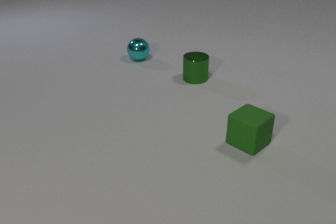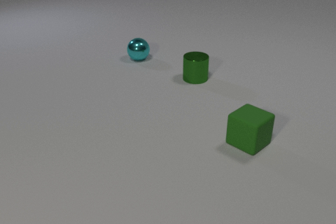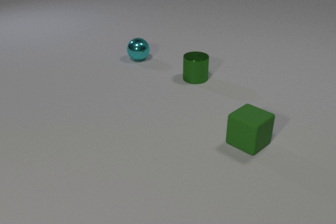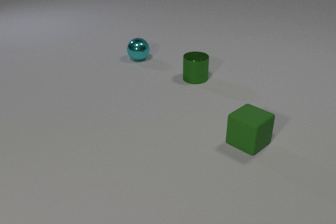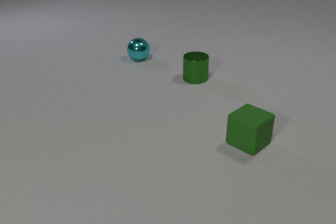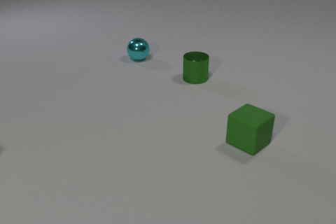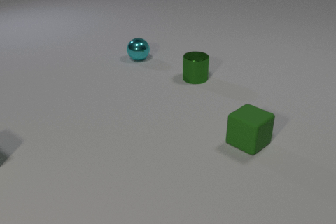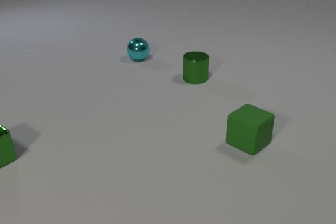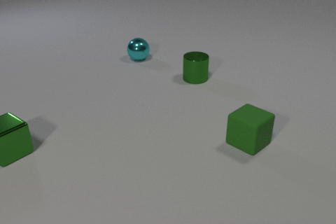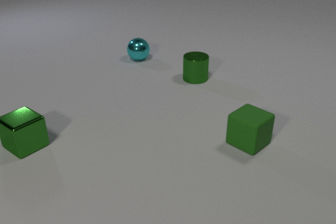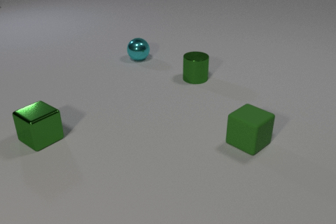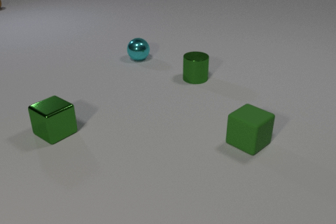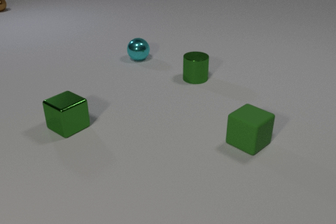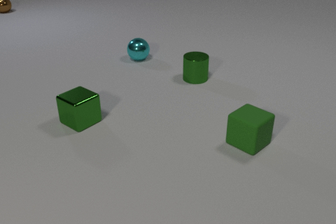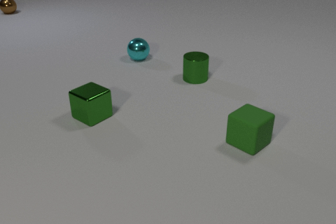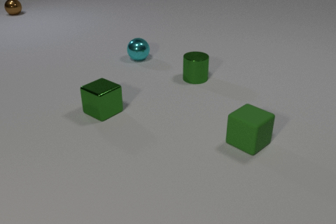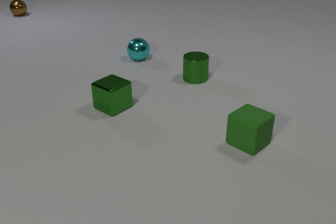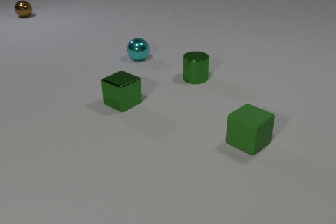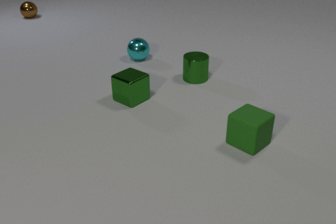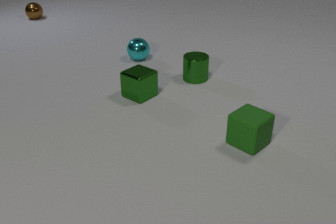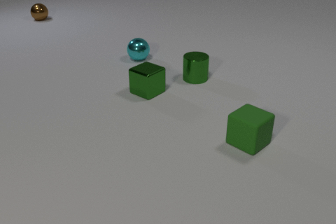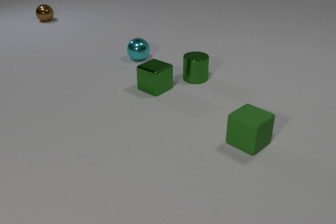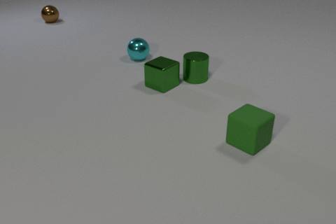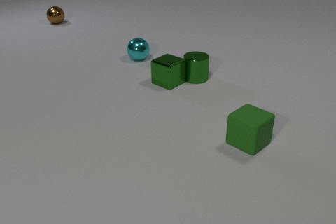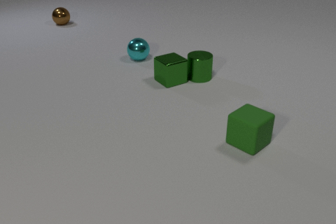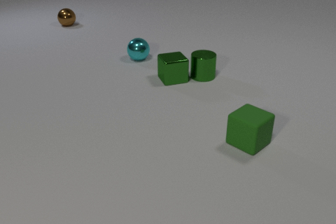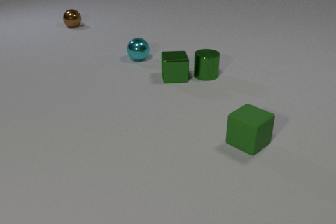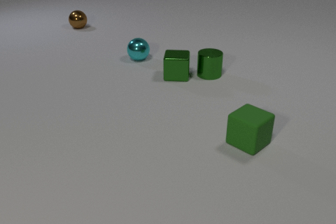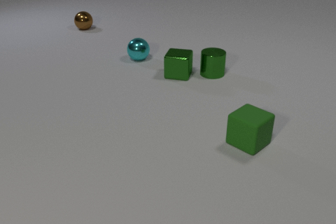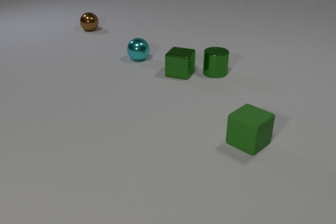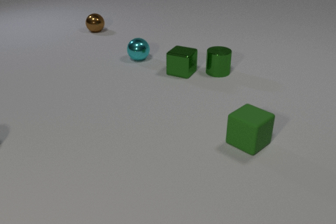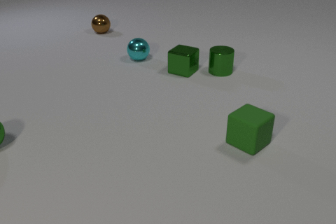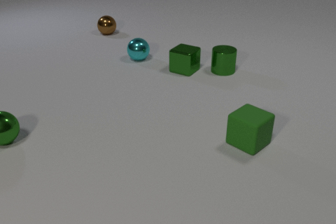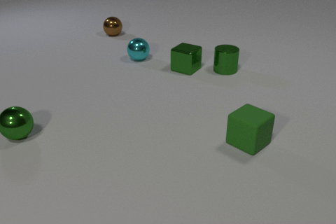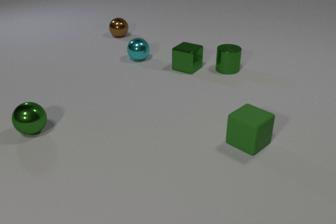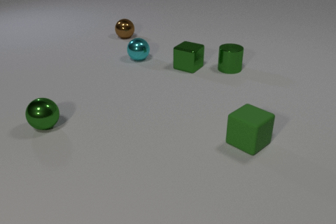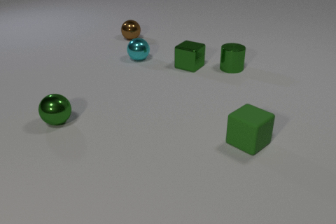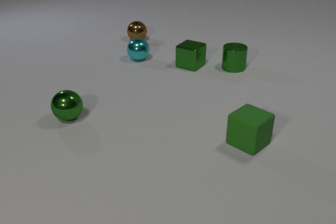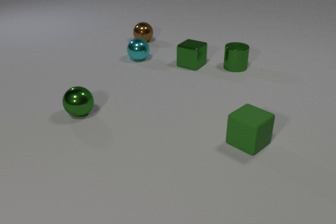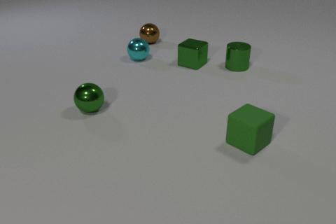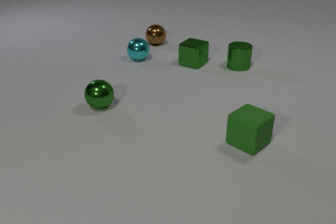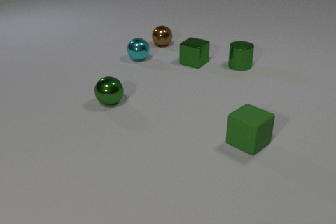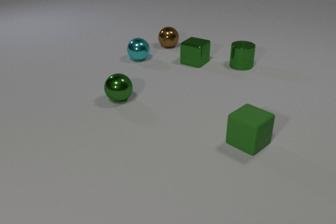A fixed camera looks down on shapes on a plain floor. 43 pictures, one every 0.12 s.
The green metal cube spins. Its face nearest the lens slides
to the left.
The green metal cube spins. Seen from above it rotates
clockwise.
0.00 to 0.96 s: The green metal cube comes in at the left edge, slides to the right.
0.96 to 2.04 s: The green metal cube slides to the right and away from the camera. The brown metal sphere comes in at the left edge, rolls toward the camera and to the right.
2.04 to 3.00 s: The green metal cube slides away from the camera and to the right, spins clockwise seen from above by about 30 degrees, its near face sliding to the left. The green metal cylinder slides to the right and away from the camera. The brown metal sphere rolls toward the camera and to the right. The green metal cube and the green metal cylinder collide.
3.00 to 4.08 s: The green metal cube slides away from the camera and to the right, spins clockwise seen from above by about 45 degrees, its near face sliding to the left. The green metal cylinder slides to the right and away from the camera. The brown metal sphere rolls to the right and toward the camera. The green metal sphere comes in at the left edge, rolls to the right.
4.08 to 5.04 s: The green metal cube slides away from the camera and to the right. The green metal cylinder slides to the right and away from the camera. The brown metal sphere rolls to the right and toward the camera. The green metal sphere rolls to the right and away from the camera.
What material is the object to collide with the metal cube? metal.
What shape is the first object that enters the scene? cube.
How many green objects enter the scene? 2.
